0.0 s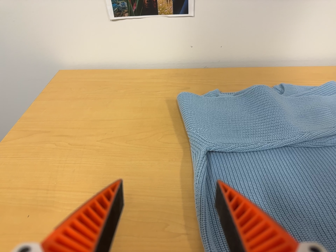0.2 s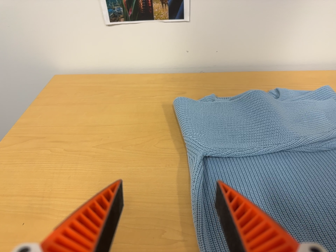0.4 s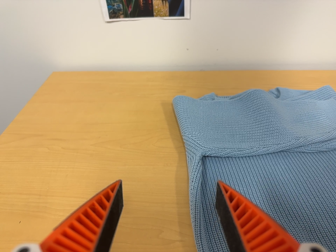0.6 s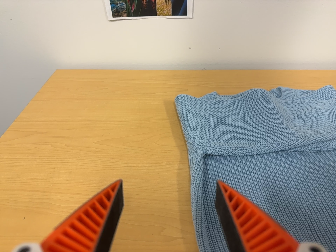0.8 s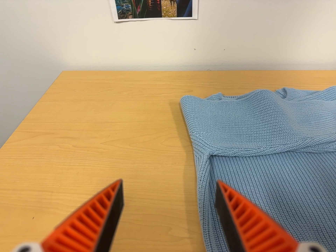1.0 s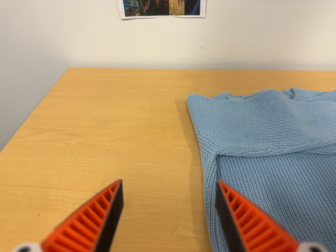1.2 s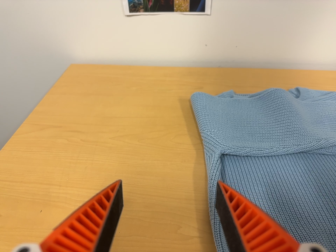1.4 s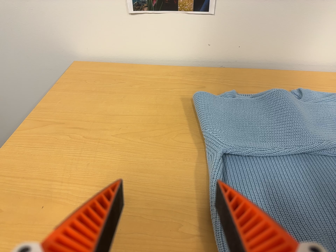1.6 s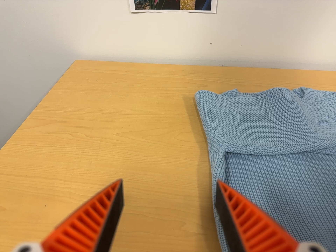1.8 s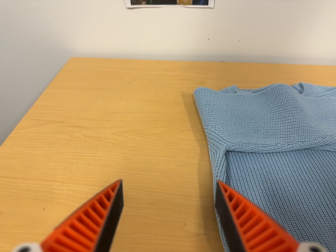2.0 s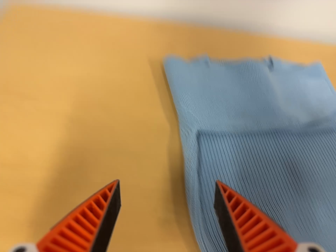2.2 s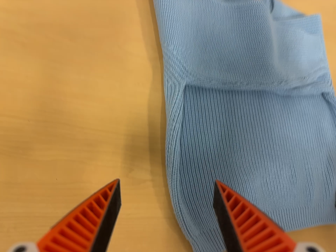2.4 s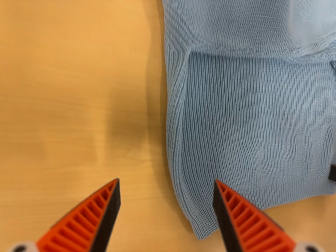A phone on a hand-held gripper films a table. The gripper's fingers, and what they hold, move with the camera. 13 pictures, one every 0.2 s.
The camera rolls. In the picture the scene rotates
clockwise.
The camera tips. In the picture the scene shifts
upward.
0.0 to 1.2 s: The camera shifts only a little, or ends up much as it began.
1.2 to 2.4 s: The camera pans to its right by about 25 degrees. It travels toward the top of its view, forward and to its left, about 22 cm. Its aim tips toward the bottom of its view by about 45 degrees, and the scene shifts upward. It rolls about its line of sight by about 10 degrees, and the scene rotates clockwise.
The film runs forward here.
